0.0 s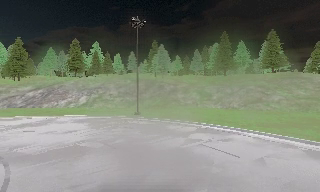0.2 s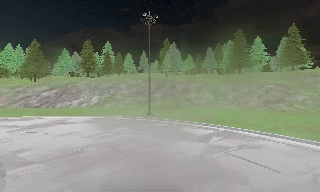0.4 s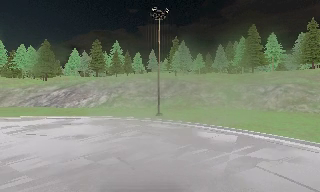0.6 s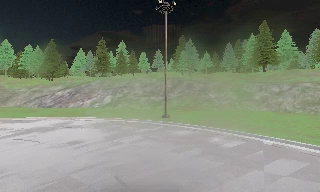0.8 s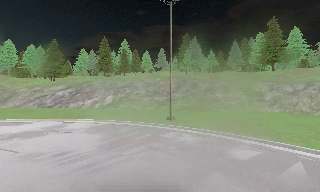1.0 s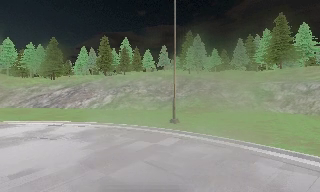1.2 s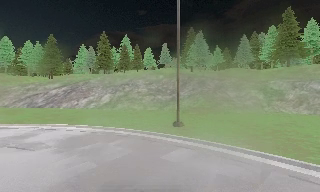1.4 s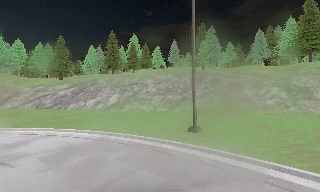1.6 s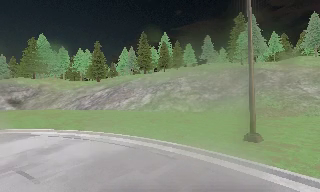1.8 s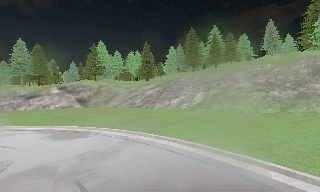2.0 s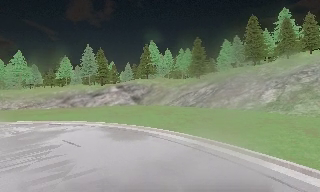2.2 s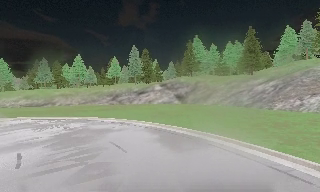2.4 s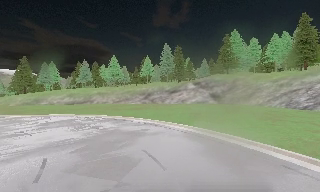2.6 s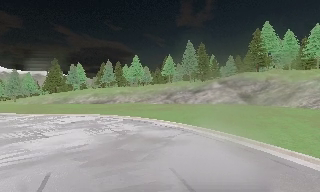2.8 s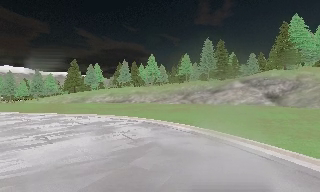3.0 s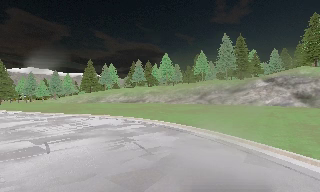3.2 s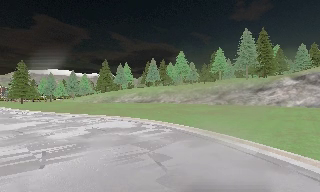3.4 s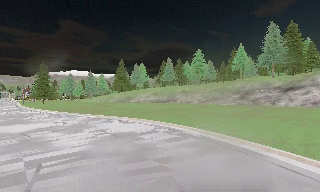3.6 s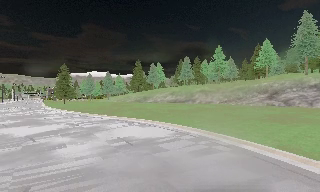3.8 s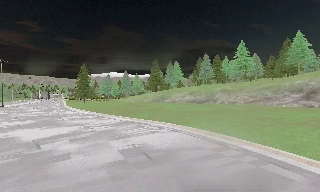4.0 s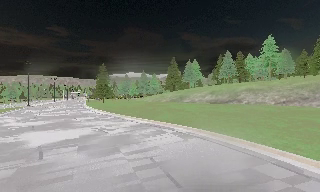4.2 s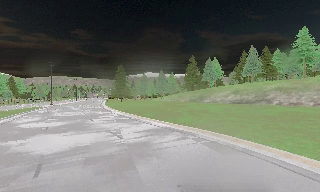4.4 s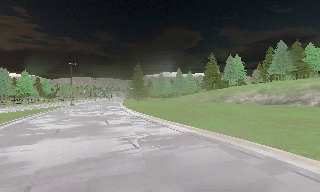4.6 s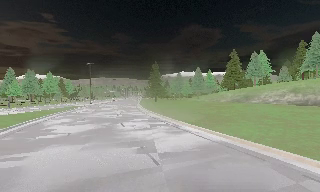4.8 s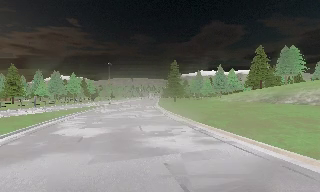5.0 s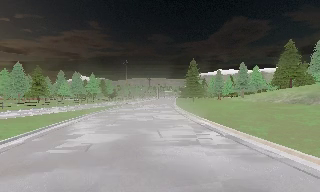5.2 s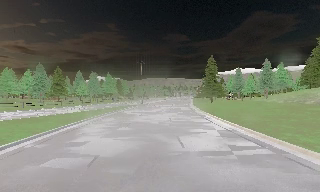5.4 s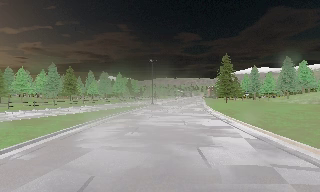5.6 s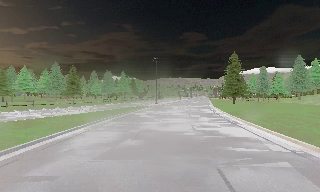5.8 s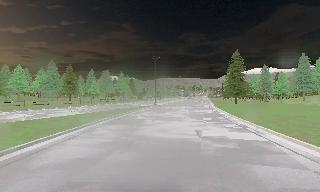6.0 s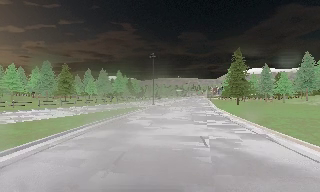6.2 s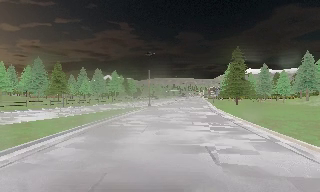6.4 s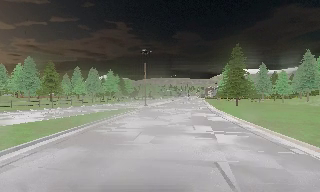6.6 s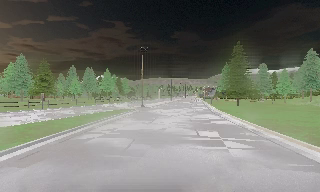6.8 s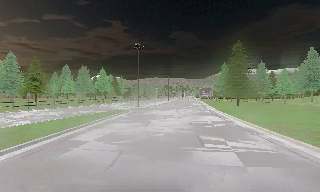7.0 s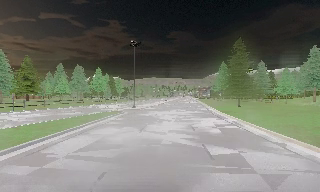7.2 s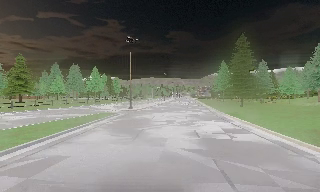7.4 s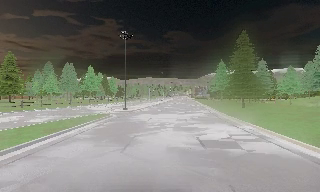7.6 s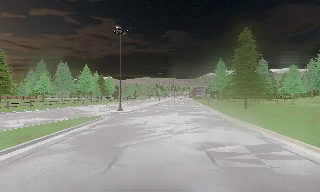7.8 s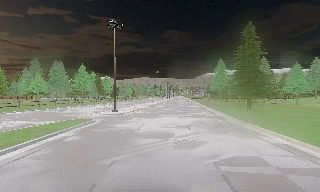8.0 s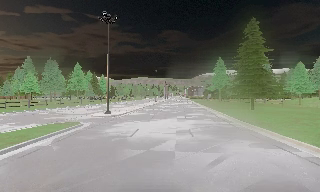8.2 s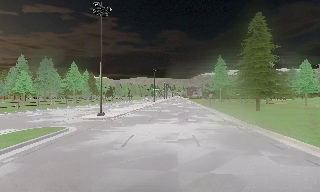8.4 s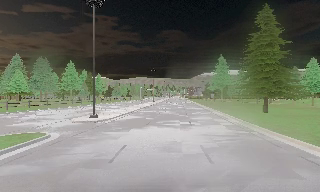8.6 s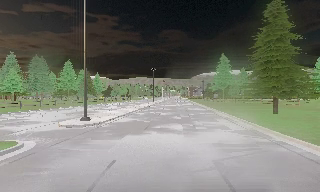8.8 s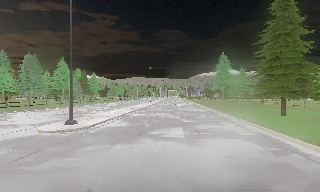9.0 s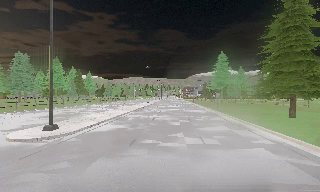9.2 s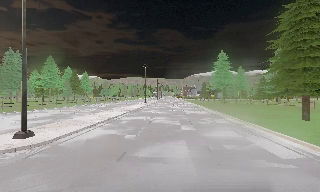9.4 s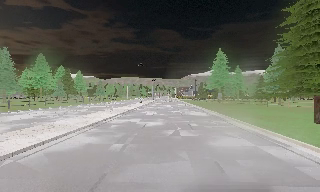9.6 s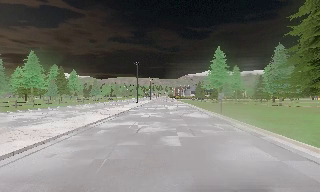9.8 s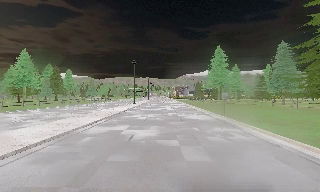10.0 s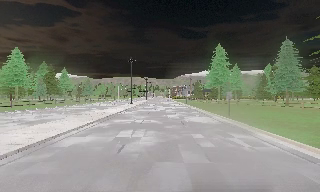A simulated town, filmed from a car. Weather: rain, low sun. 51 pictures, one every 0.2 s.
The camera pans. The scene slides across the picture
to the right.
The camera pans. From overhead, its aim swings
counterclockwise.
0.0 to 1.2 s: The camera pans to its left, which is counterclockwise from overhead, by about 10 degrees. It travels forward, about 9 m, so what stands in front looms larger. It gains speed.
1.2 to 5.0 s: The scene slides to the right, as the camera pans about 150 degrees to its left. It travels forward, about 35 m.
5.0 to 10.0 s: The camera travels forward, about 45 m, so what stands in front looms larger.
The film runs forward here.
